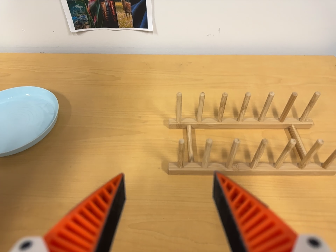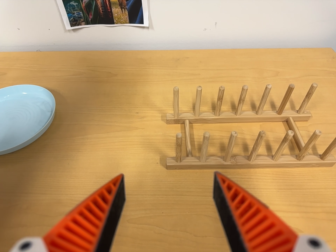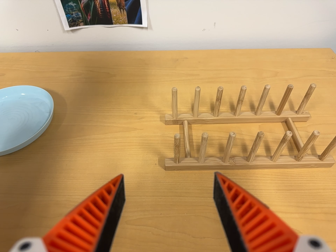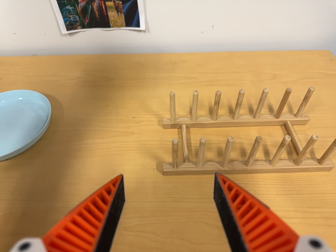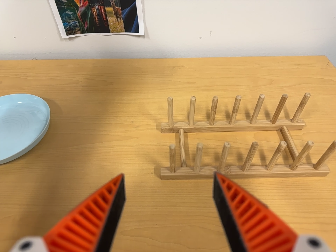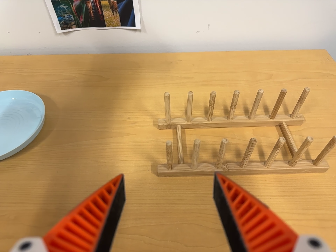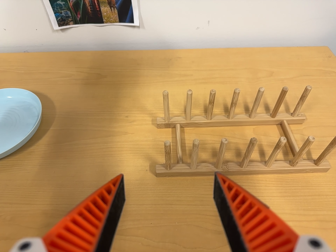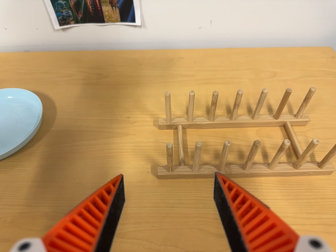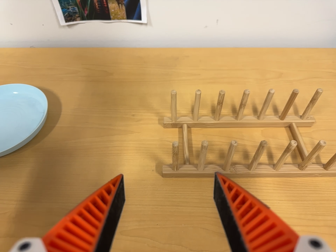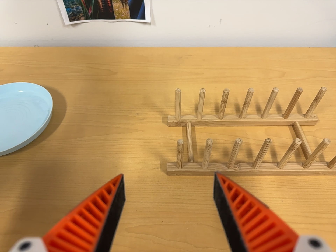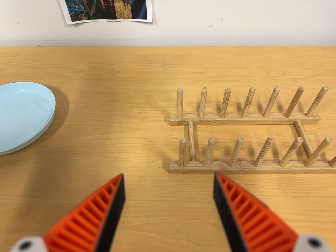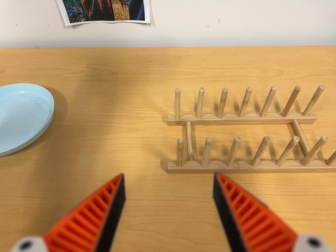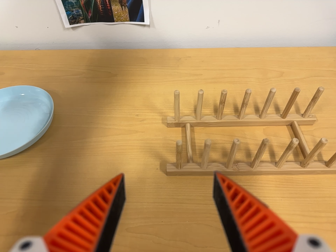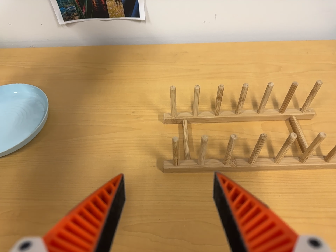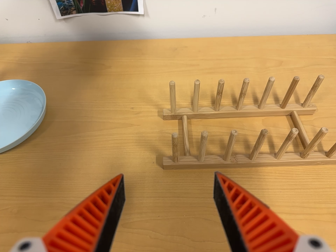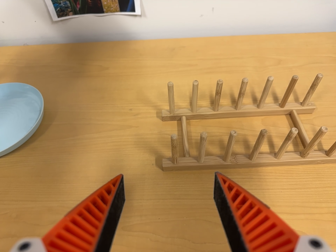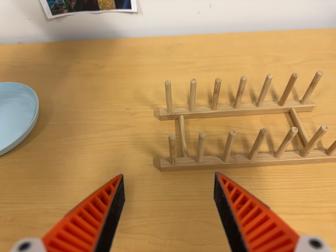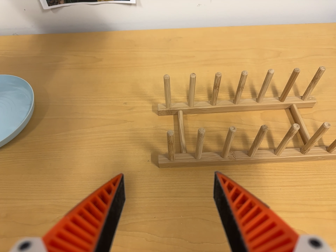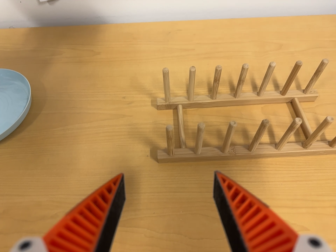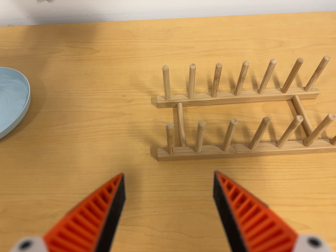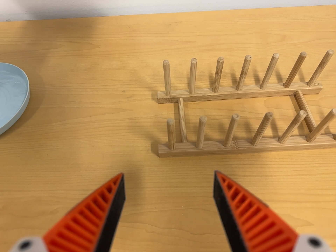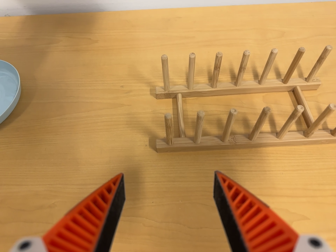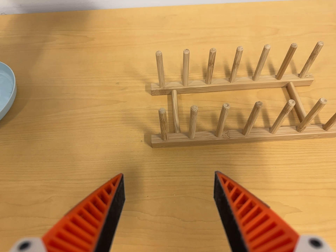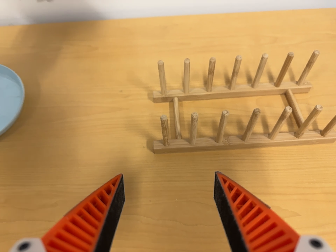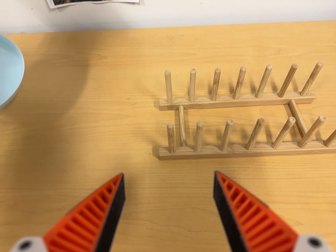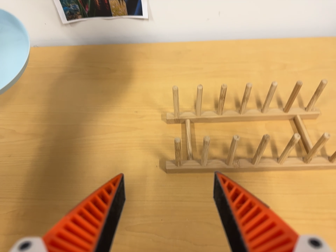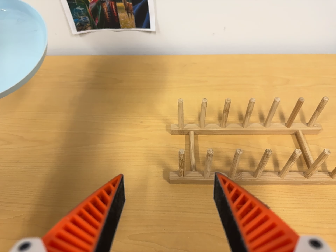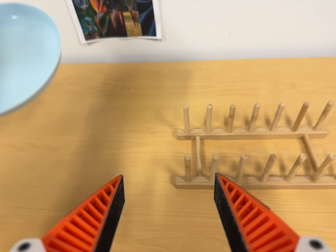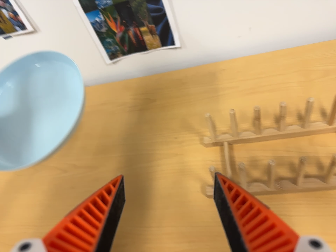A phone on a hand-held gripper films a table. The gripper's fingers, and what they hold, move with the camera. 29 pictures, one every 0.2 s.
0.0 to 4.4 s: The camera travels forward, about 5 cm, so what stands in front looms larger. Its aim tips toward the bottom of its view by about 10 degrees, and the scene shifts upward.
4.4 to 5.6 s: The camera pans to its left by about 15 degrees. It travels backward and toward the top of its view, about 7 cm, so what stands in front gets smaller.
The film runs forward here.
